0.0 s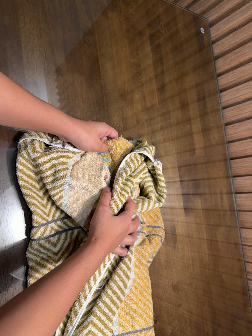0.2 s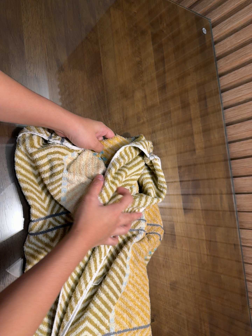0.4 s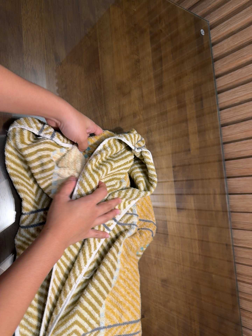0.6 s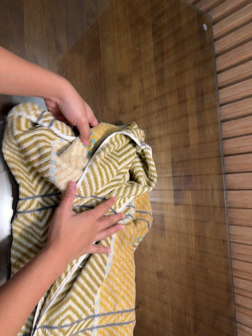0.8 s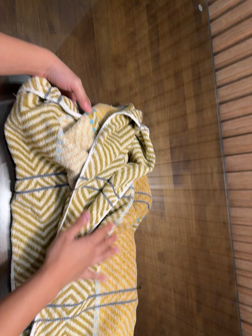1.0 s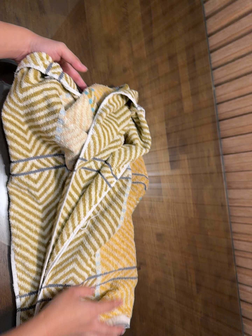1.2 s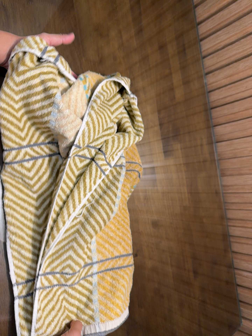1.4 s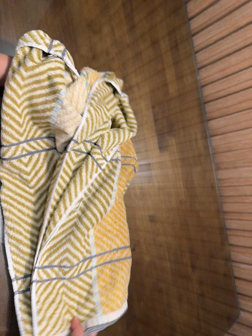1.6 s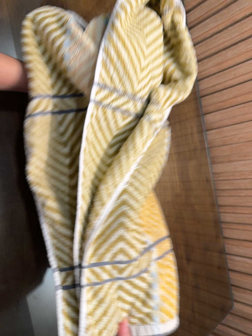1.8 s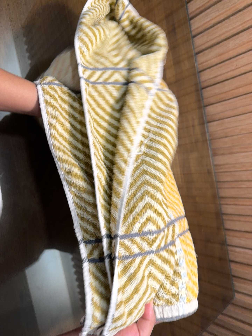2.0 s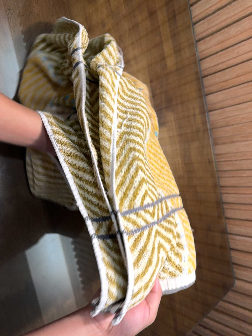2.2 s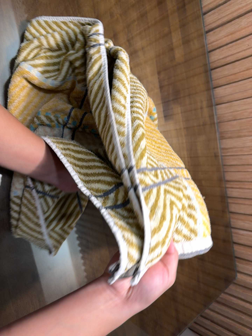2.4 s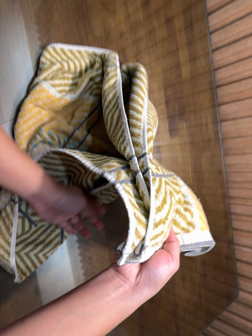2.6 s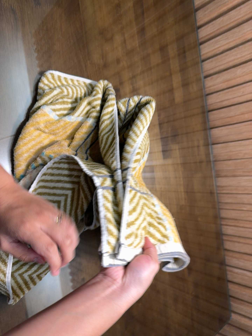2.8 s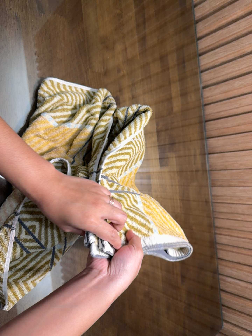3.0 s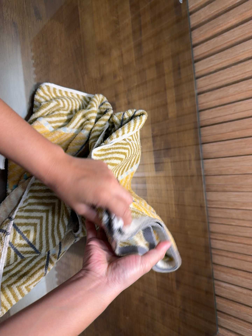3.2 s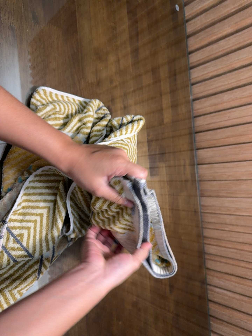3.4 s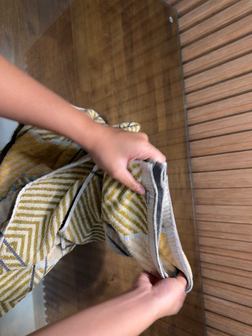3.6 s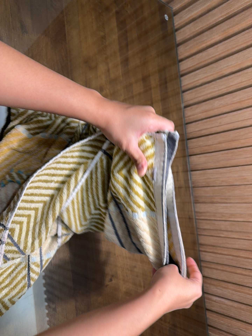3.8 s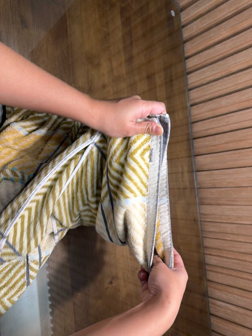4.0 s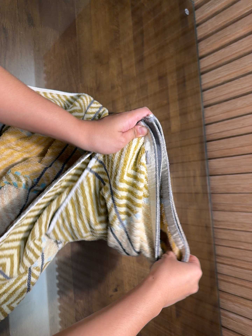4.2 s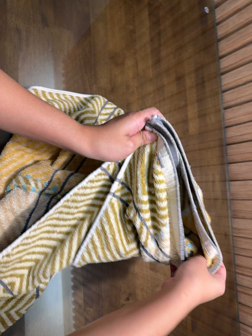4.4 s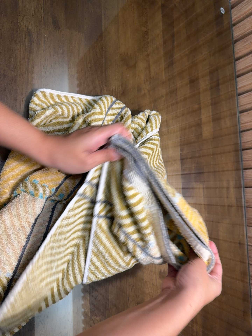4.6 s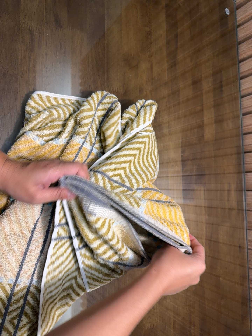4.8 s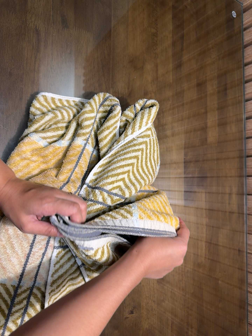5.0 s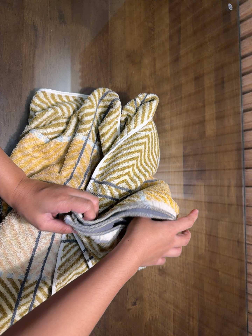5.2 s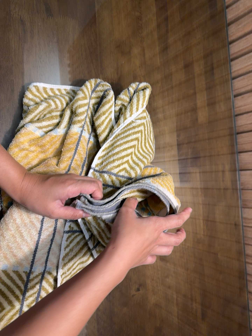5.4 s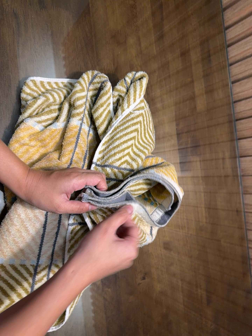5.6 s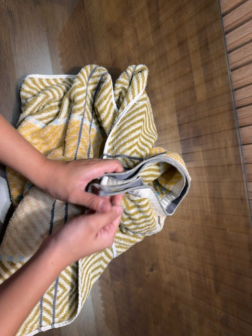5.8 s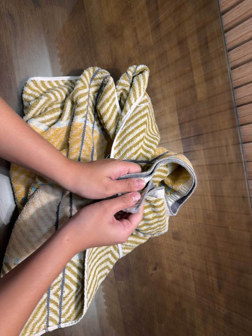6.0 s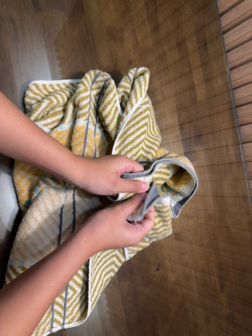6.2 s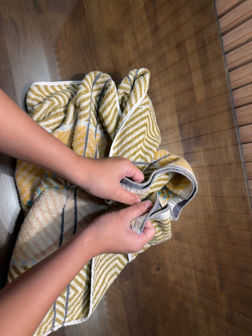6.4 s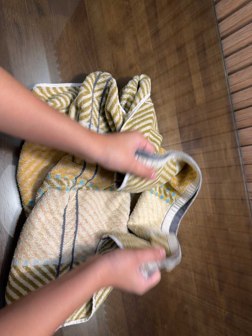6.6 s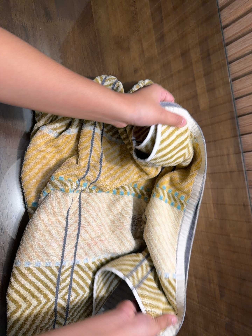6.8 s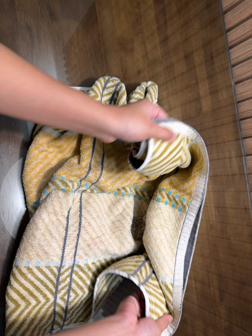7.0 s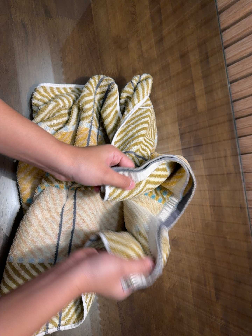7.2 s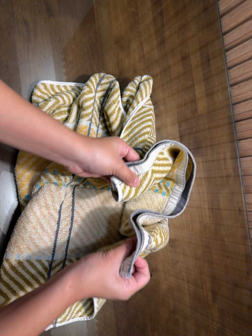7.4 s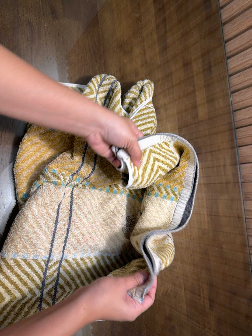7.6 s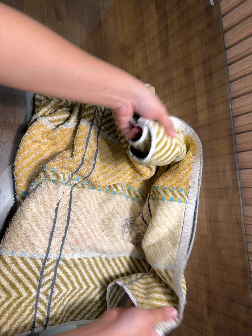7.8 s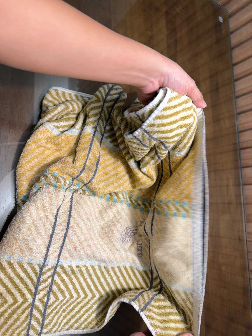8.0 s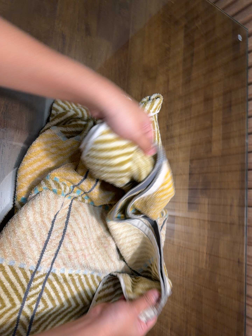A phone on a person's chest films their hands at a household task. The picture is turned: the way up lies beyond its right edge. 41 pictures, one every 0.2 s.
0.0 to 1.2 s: The camera travels toward the bottom of its view, about 12 cm, so close, fixed things drift upward.
1.2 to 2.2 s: The camera shifts only a little, or ends up much as it began.
2.2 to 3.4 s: The camera's aim tips toward the top of its view by about 10 degrees, and the scene shifts downward.
3.4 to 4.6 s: The camera swings to its left by about 10 degrees, and the scene slides to the right. It travels forward and to its right, about 10 cm, so what stands in front looms larger.
4.6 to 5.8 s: The camera rolls about its line of sight by about 10 degrees, and the scene rotates counterclockwise.
5.8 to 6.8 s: The camera shifts only a little, or ends up much as it began.
6.8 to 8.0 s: The camera rolls about its line of sight by about 10 degrees, and the scene rotates clockwise.
The film runs backward here.
